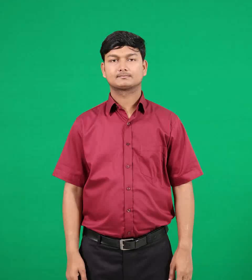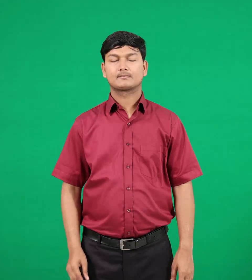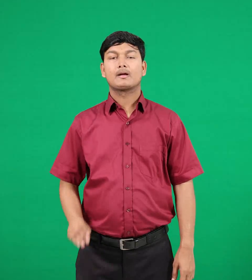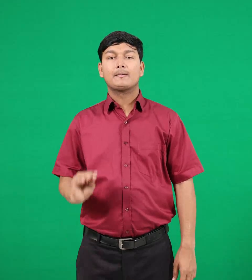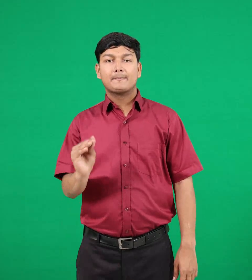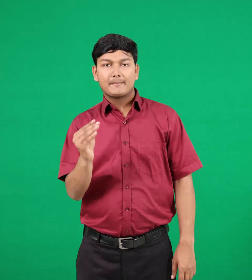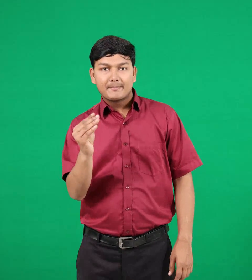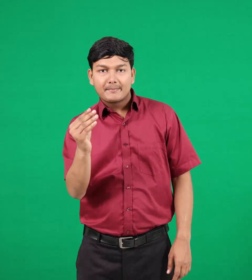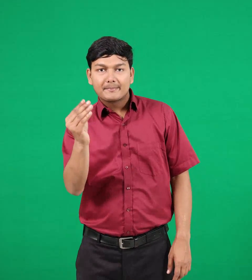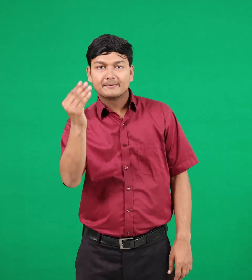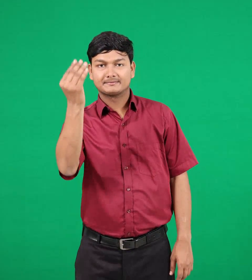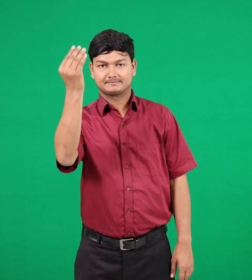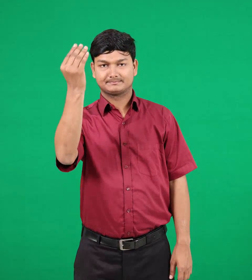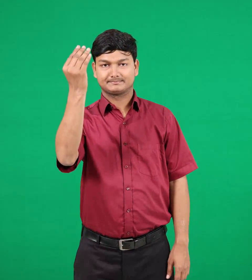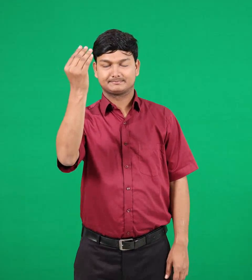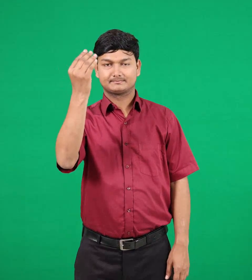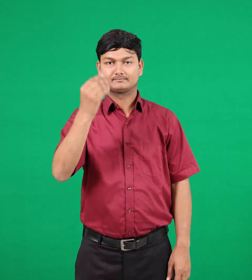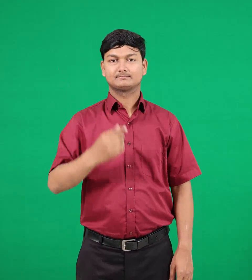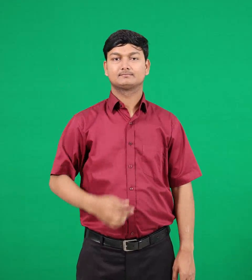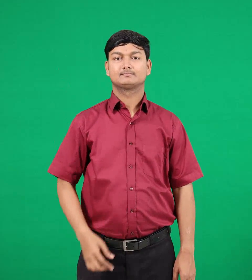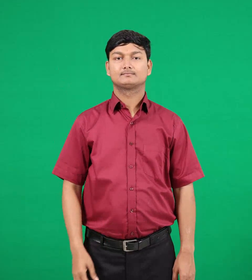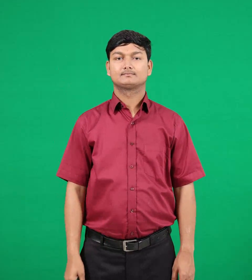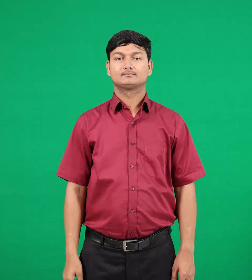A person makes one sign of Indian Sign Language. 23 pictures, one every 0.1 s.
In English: improve
